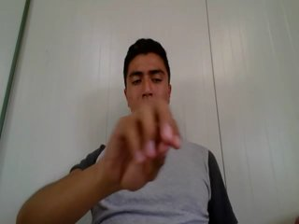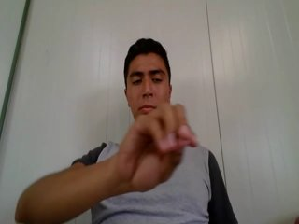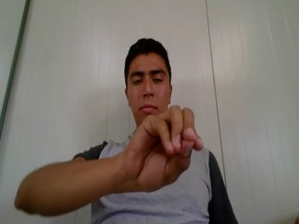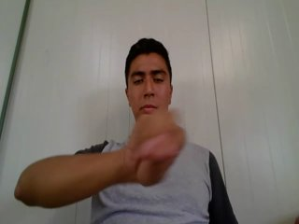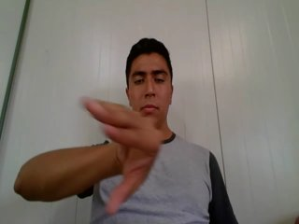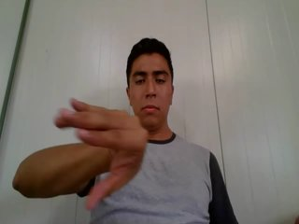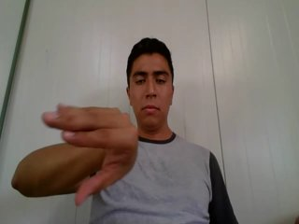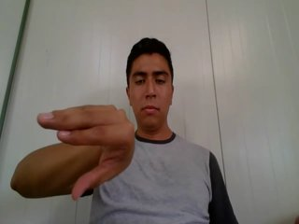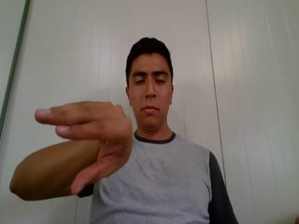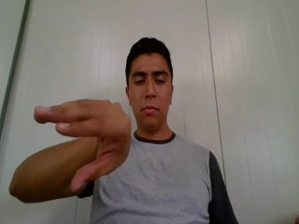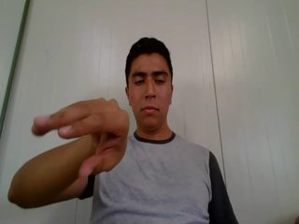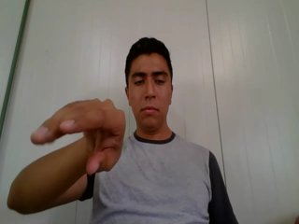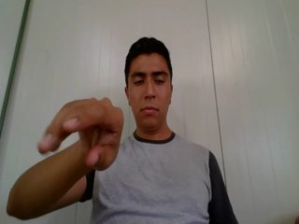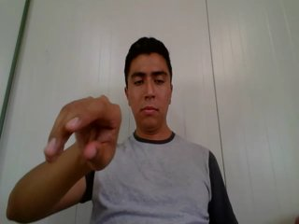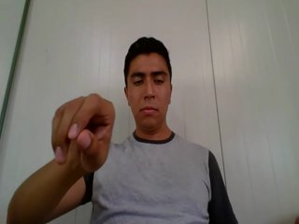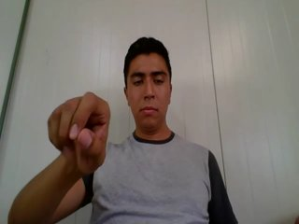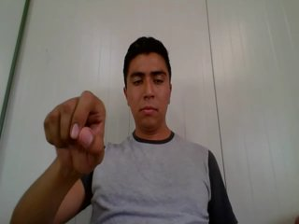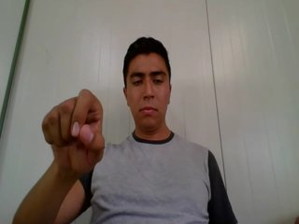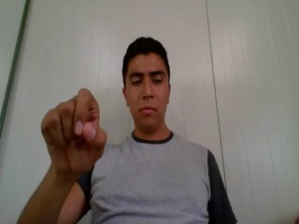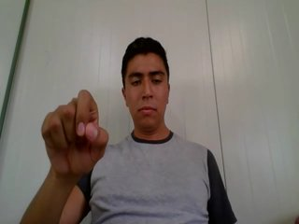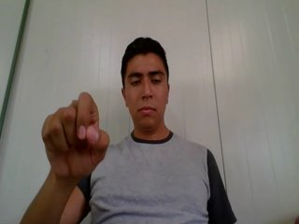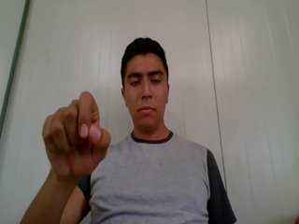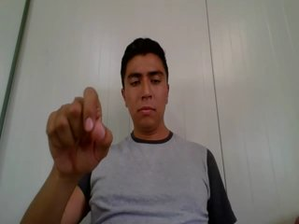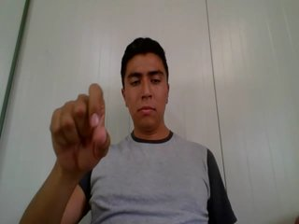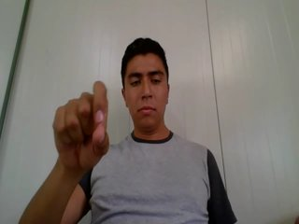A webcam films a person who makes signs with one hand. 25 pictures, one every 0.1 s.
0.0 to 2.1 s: On the screen the hand sweeps to the left. The name of the sign: Throw right.
